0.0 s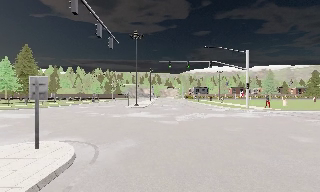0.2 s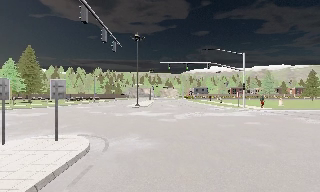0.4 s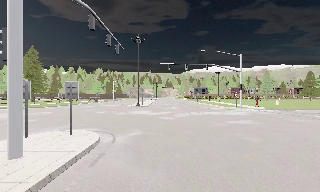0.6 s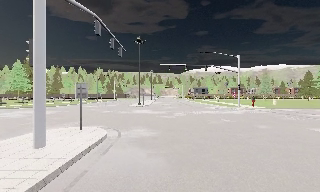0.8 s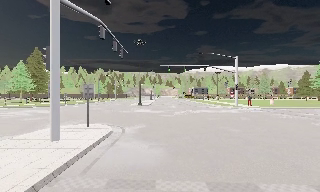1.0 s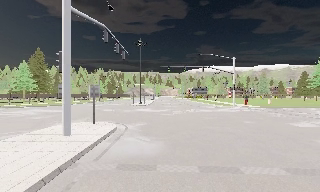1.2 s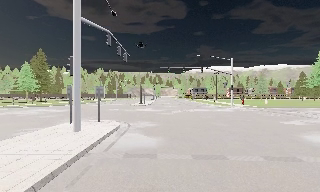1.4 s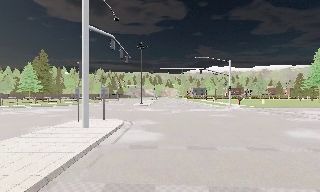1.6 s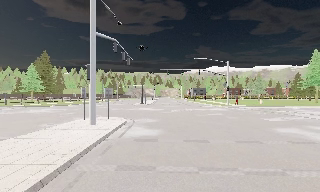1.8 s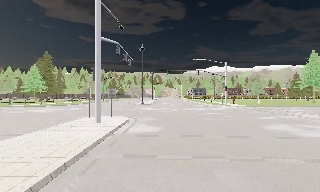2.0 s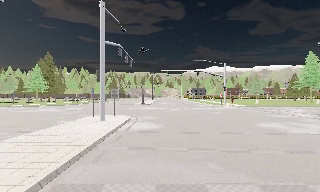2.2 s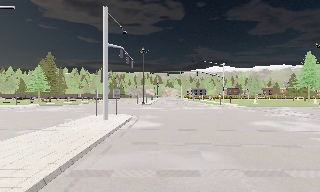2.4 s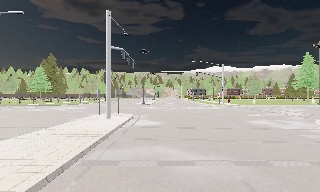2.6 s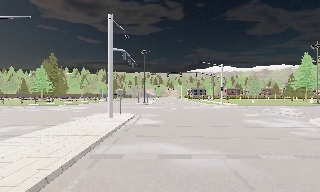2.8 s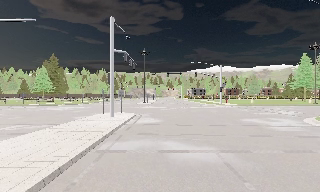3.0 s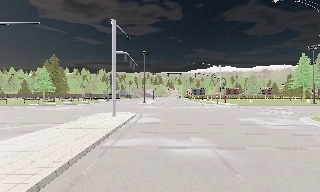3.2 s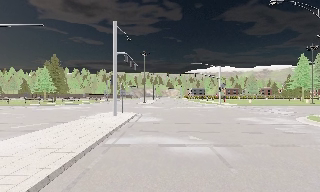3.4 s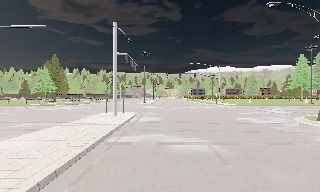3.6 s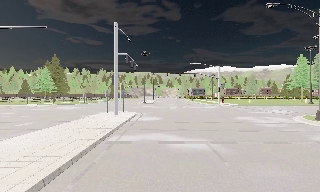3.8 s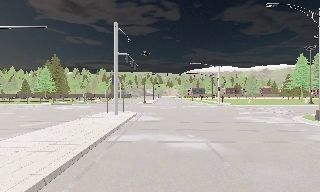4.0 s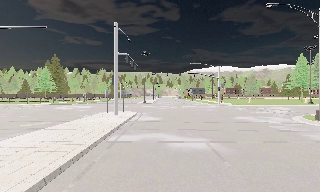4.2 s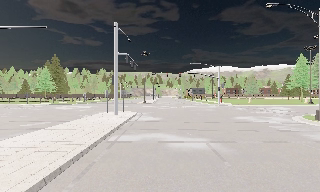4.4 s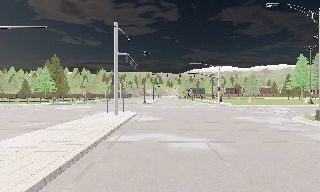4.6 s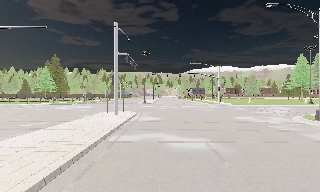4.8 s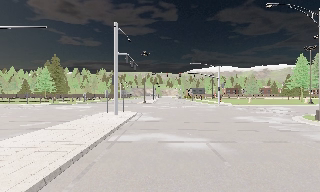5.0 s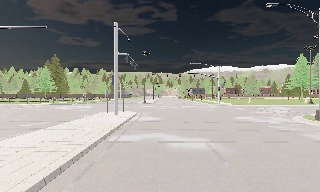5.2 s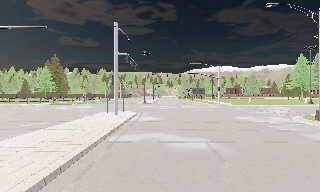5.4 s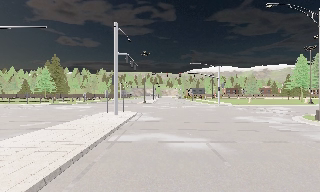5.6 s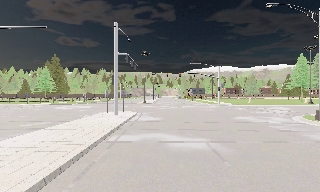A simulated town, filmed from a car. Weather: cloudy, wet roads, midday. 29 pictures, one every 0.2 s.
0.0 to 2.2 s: The camera travels backward, about 9 m, so what stands in front gets smaller.
2.2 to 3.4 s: The camera travels backward, about 2.5 m, so what stands in front gets smaller. It loses speed.
3.4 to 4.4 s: The camera shifts only a little, or ends up much as it began.
4.4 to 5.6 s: The camera keeps its place and its aim.
The film runs backward here.
